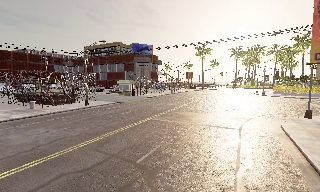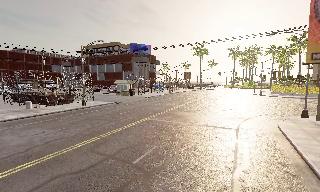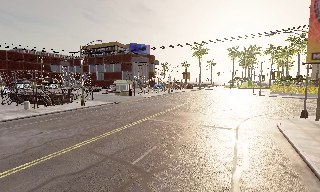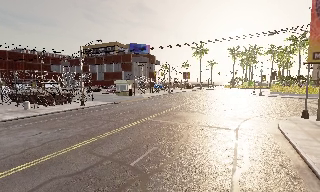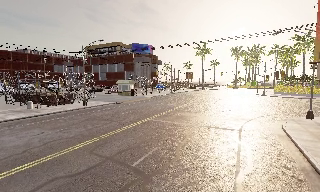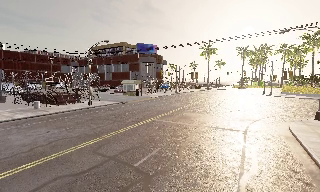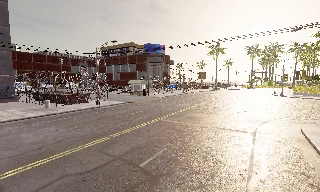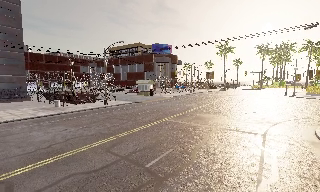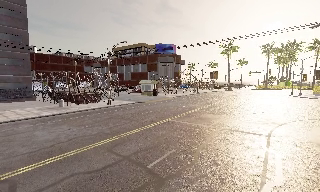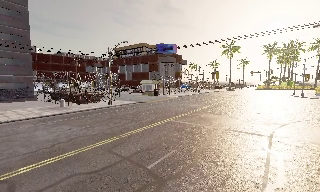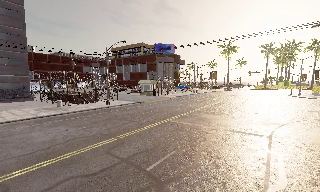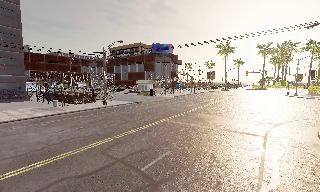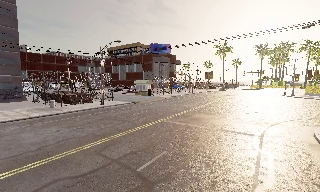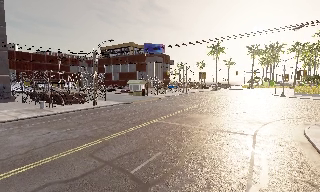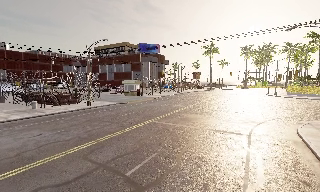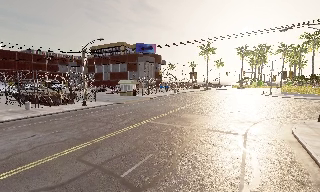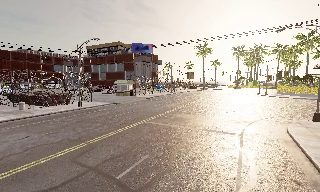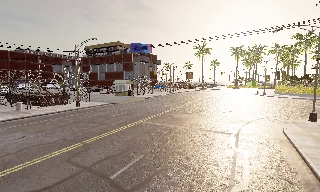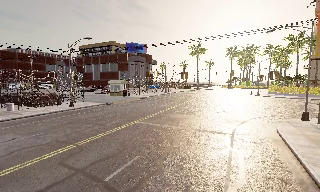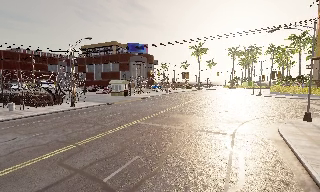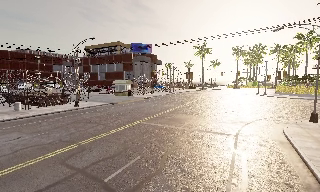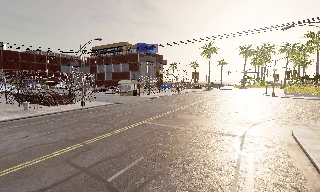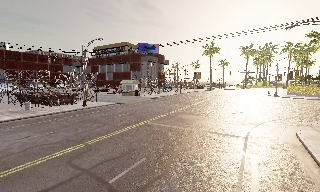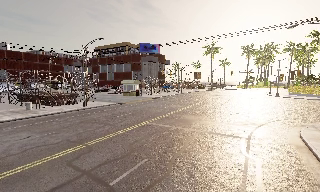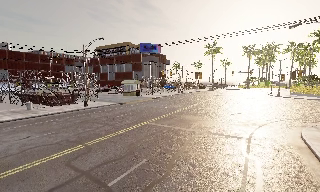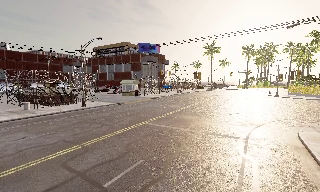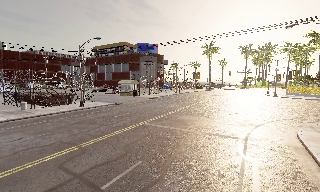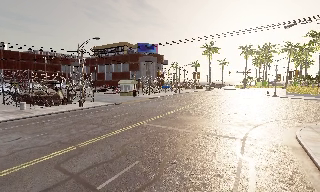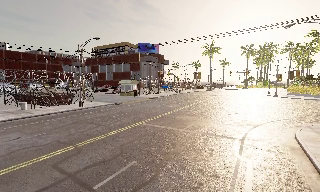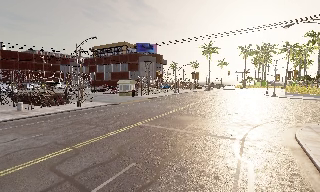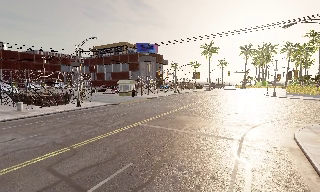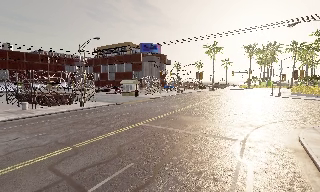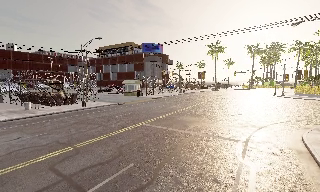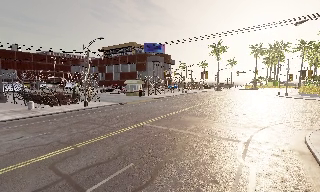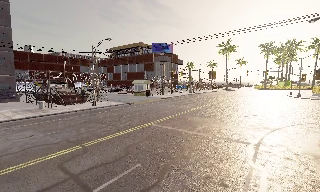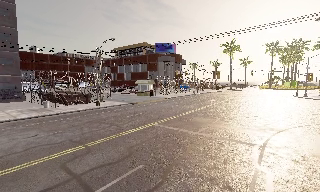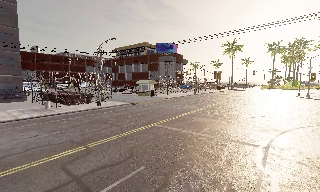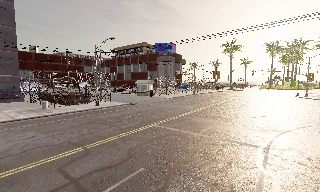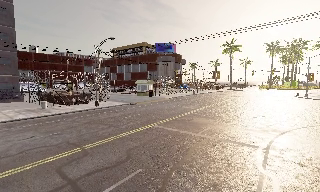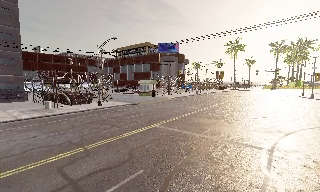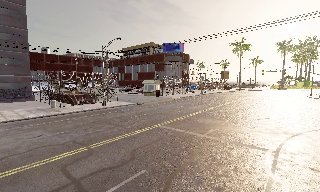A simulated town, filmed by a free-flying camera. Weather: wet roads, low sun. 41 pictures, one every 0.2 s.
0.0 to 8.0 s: The camera pans to its left, which is counterclockwise from overhead, by about 10 degrees. It travels forward and to its right, about 3 m, so what stands in front looms larger.
The film runs forward here.
